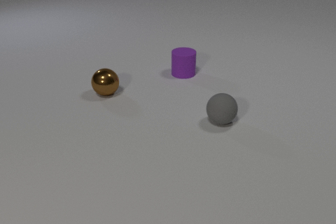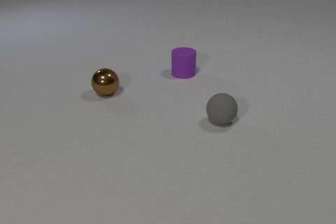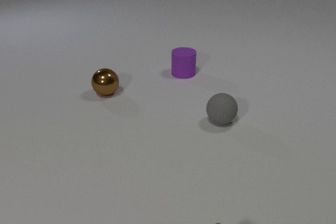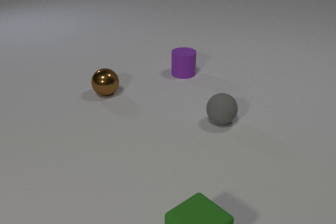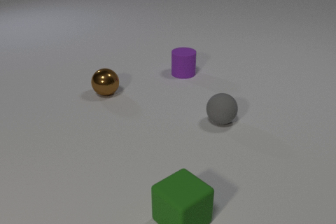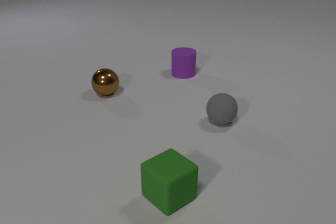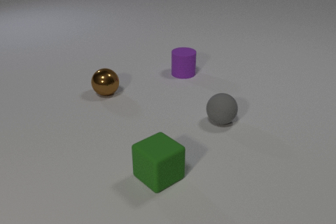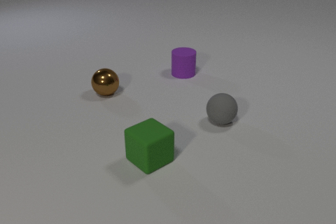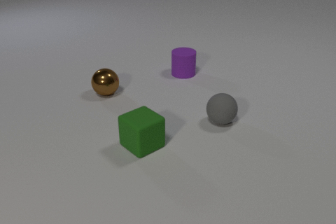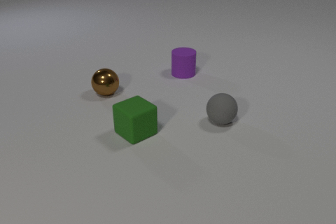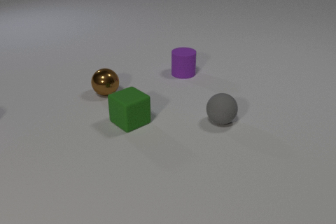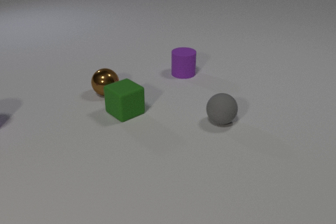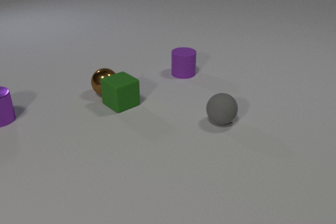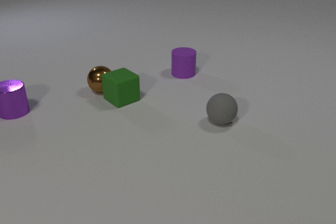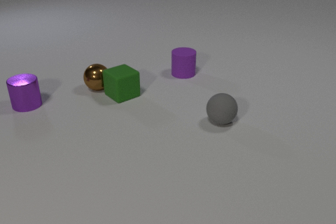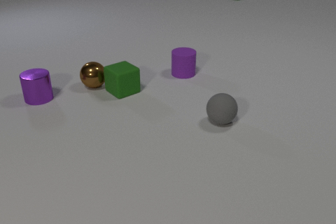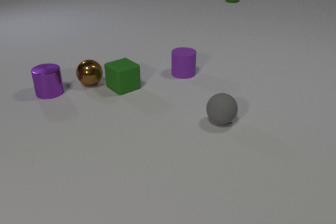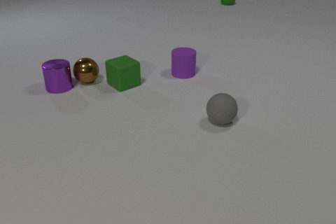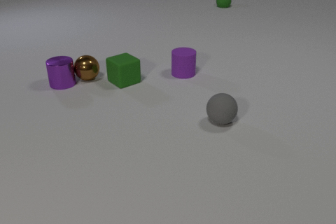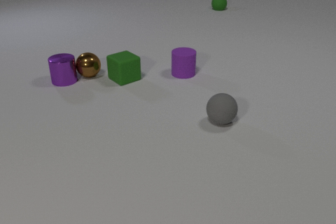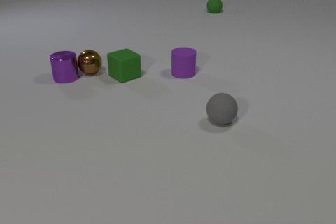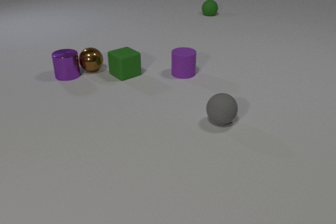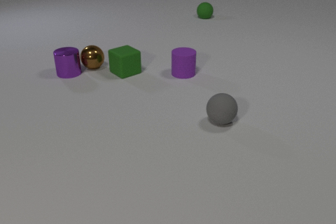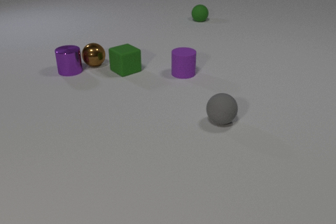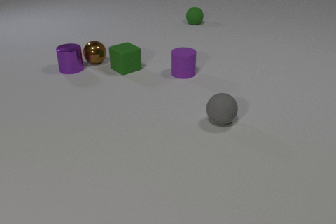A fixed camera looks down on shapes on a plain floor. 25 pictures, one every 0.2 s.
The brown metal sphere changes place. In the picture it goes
away from the camera.
The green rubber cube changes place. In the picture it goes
away from the camera.
0.0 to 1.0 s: The green rubber cube comes in at the bottom edge, slides away from the camera and to the left.
1.0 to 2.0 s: The green rubber cube slides away from the camera.
2.0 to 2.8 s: The green rubber cube slides away from the camera. The brown metal sphere rolls away from the camera and to the left. The purple metal cylinder comes in at the left edge, slides to the right and away from the camera. The green rubber cube and the brown metal sphere collide.
2.8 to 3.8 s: The green rubber cube slides away from the camera. The brown metal sphere rolls away from the camera. The green rubber sphere comes in at the top edge, rolls toward the camera. The purple metal cylinder slides away from the camera and to the right. The brown metal sphere and the purple metal cylinder collide.
3.8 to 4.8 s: The green rubber cube slides away from the camera. The brown metal sphere rolls away from the camera. The green rubber sphere rolls toward the camera and to the left. The purple metal cylinder slides away from the camera.
What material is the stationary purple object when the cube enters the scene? rubber.
Are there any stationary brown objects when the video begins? yes.
How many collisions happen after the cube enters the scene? 2.
